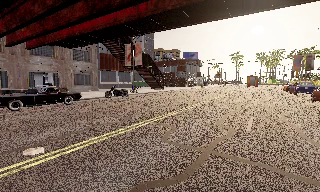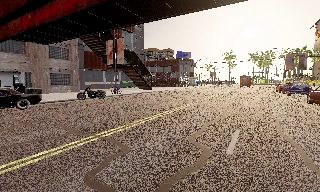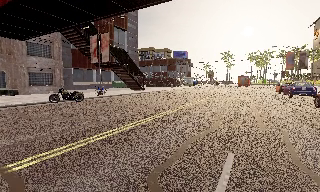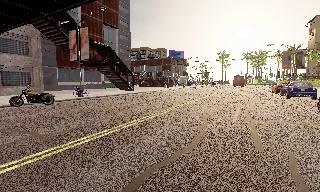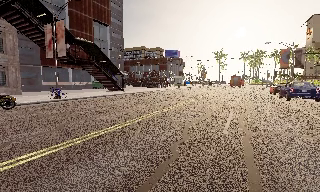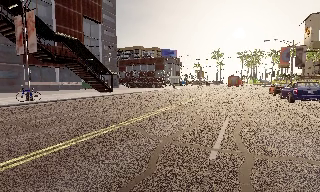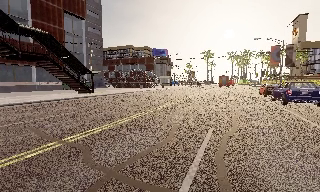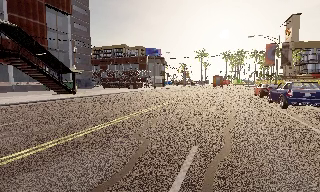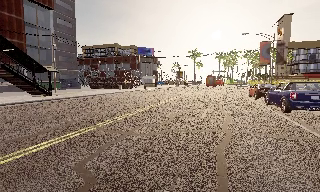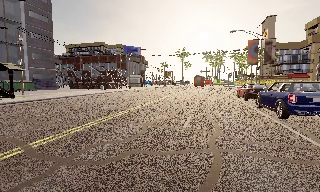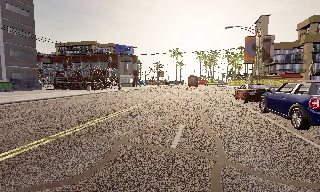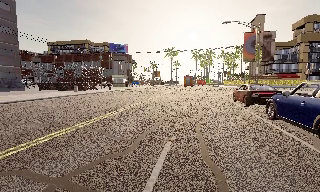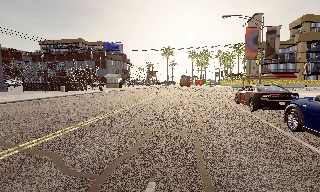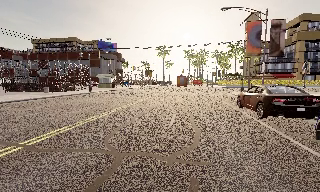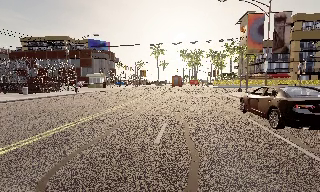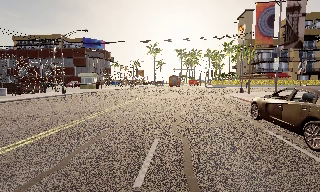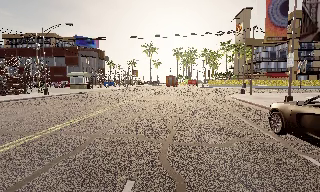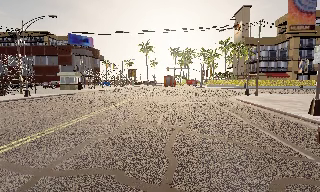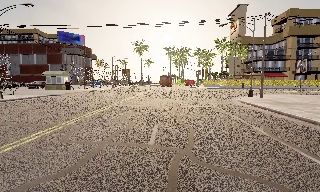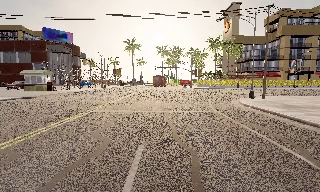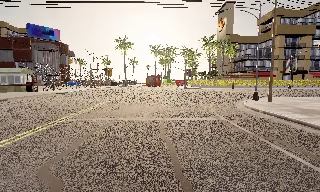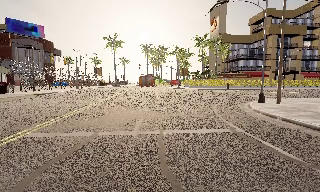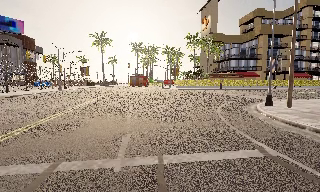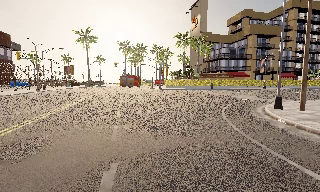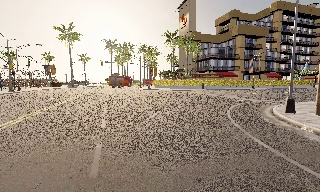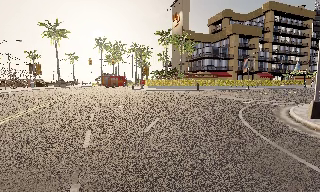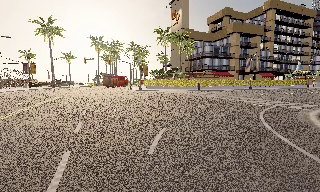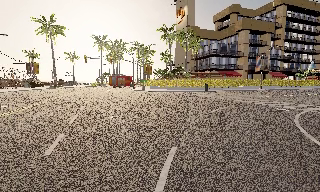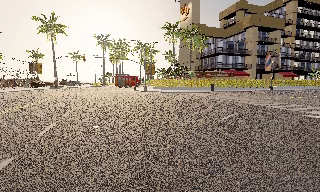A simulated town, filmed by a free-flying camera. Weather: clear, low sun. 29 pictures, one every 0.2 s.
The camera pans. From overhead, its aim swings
clockwise.
The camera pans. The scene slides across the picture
to the left.
0.0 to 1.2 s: The camera travels forward and to its right, about 12 m, so what stands in front looms larger.
1.2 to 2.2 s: The camera swings to its right by about 10 degrees, and the scene slides to the left. It travels forward, about 9 m, so what stands in front looms larger.
2.2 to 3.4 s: The camera travels forward, about 11 m, so what stands in front looms larger.
3.4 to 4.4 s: The scene slides to the left, as the camera pans about 15 degrees to its right. It travels forward, about 9 m, so what stands in front looms larger.
4.4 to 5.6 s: The camera travels forward, about 10 m, so what stands in front looms larger.
The film runs forward here.
